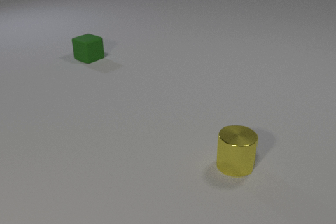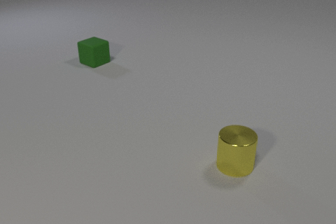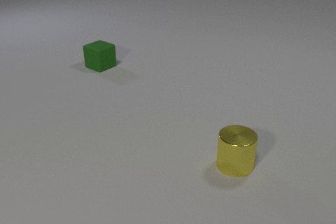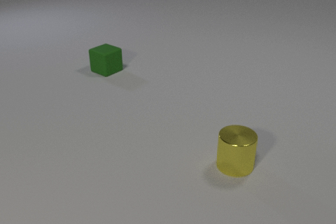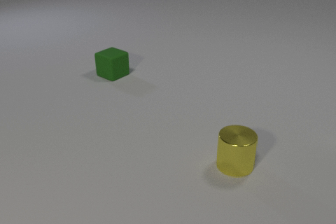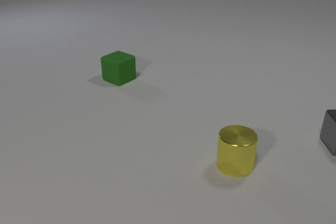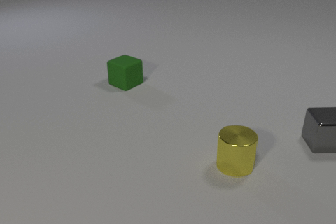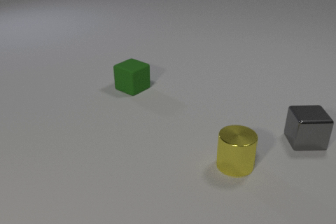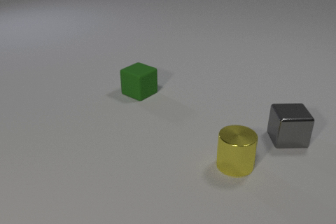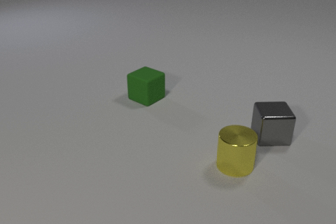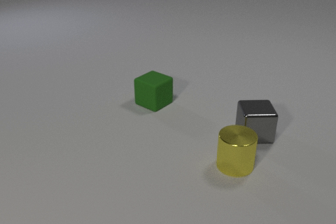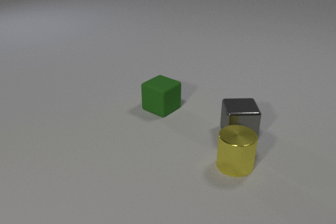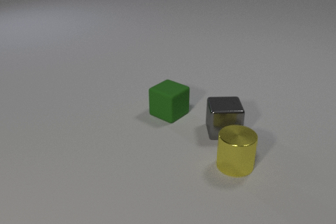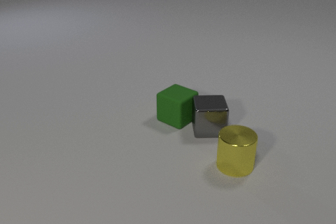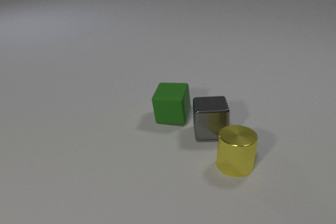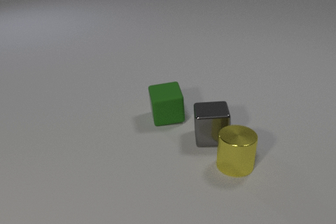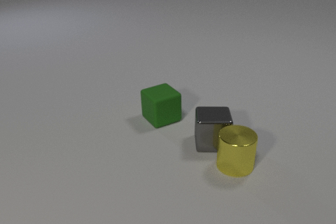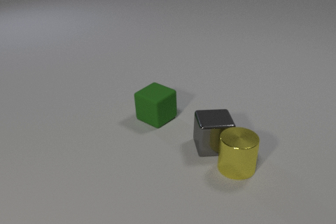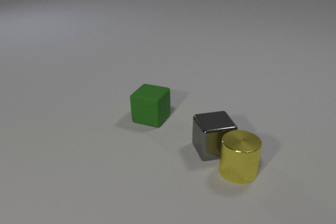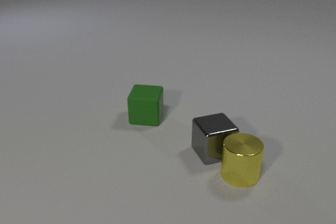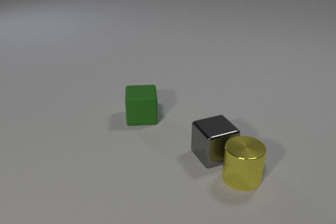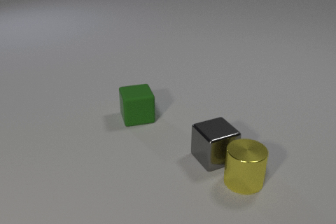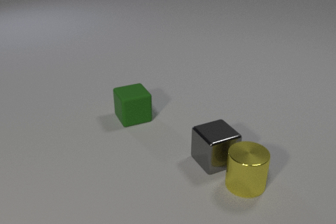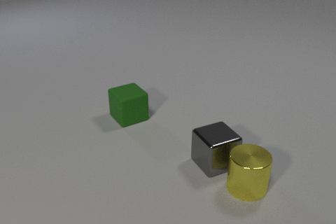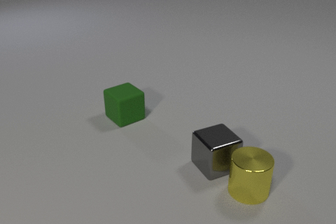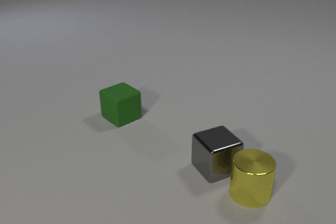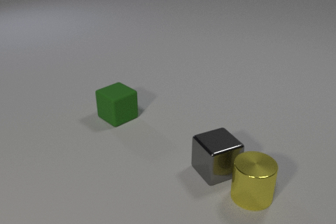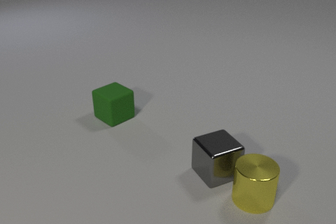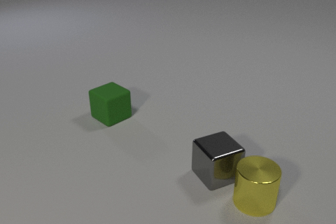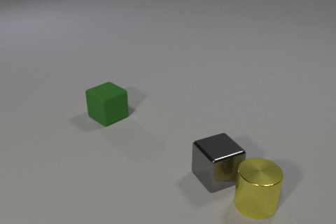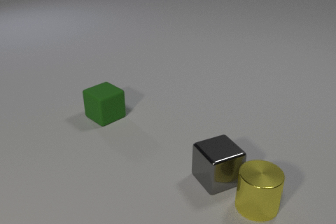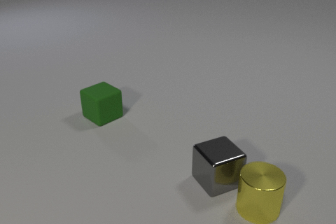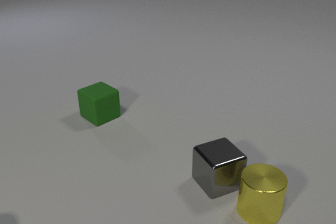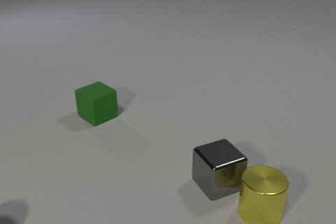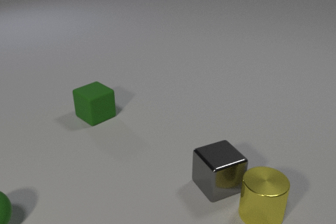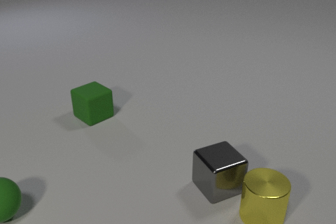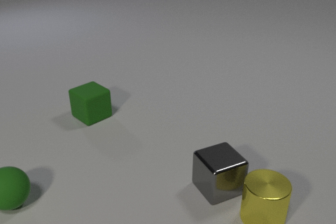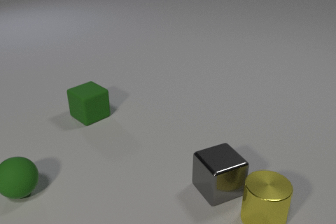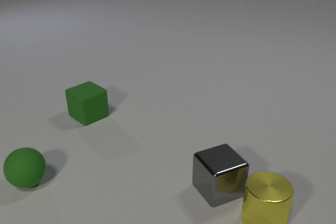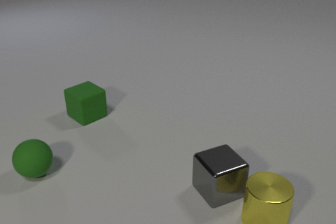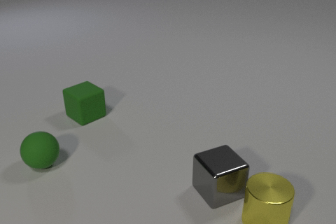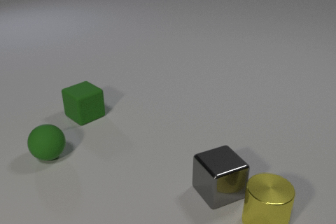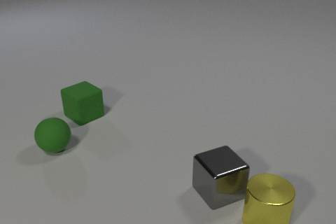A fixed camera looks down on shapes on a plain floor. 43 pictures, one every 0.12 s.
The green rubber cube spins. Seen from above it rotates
counterclockwise.
The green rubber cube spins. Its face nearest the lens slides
to the right.
0.00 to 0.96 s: The gray metal cube comes in at the right edge, slides to the left. The green rubber cube slides toward the camera and to the right.
0.96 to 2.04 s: The gray metal cube slides to the left and toward the camera. The green rubber cube slides toward the camera, spins counterclockwise seen from above by about 90 degrees, its near face sliding to the right. The gray metal cube and the green rubber cube collide. The gray metal cube and the yellow metal cylinder collide.
2.04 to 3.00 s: The gray metal cube slides toward the camera, spins counterclockwise seen from above by about 15 degrees, its near face sliding to the right. The green rubber cube slides to the left, spins counterclockwise seen from above by about 75 degrees, its near face sliding to the right. The yellow metal cylinder slides toward the camera and to the right.
3.00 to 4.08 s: The gray metal cube slides toward the camera. The green rubber cube slides to the left. The yellow metal cylinder slides toward the camera and to the right. The green rubber sphere comes in at the left edge, rolls away from the camera and to the right.
4.08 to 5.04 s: The gray metal cube slides toward the camera. The green rubber cube slides to the left. The yellow metal cylinder slides toward the camera. The green rubber sphere rolls away from the camera and to the right.
What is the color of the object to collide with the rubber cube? gray.
How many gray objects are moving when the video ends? 1.
Are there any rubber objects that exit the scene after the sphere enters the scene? no.
